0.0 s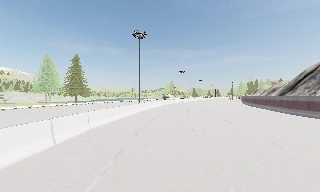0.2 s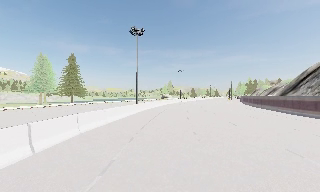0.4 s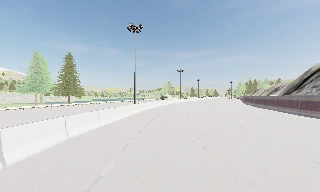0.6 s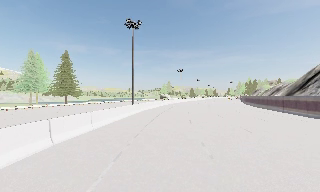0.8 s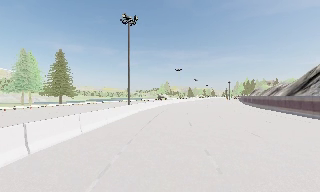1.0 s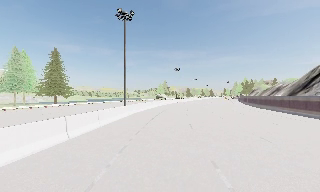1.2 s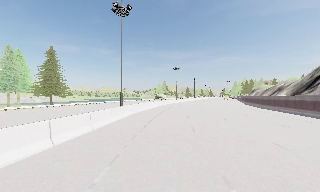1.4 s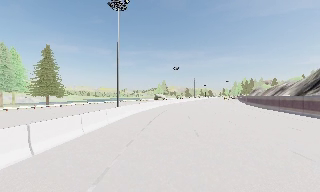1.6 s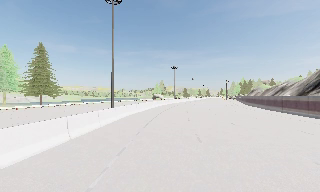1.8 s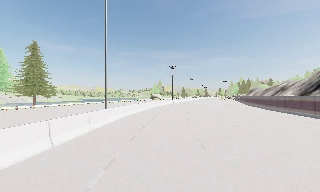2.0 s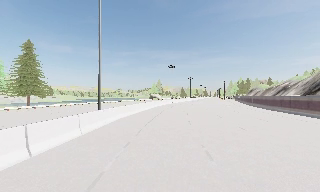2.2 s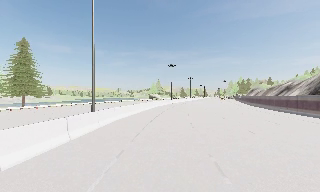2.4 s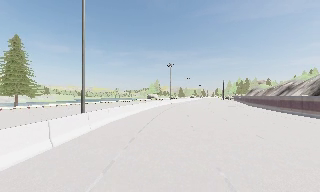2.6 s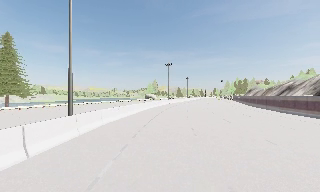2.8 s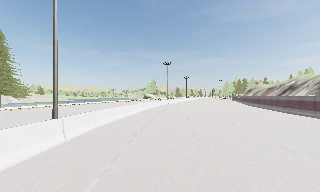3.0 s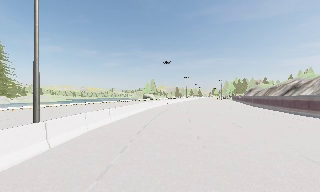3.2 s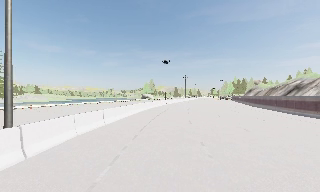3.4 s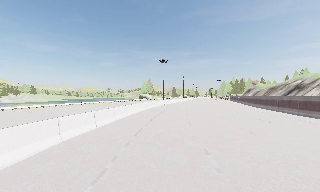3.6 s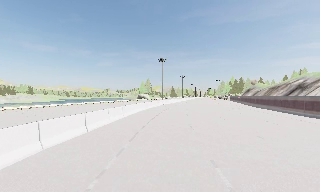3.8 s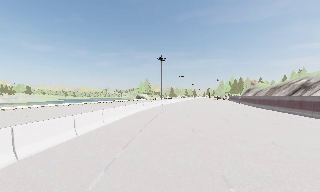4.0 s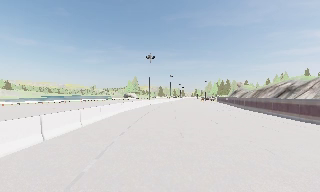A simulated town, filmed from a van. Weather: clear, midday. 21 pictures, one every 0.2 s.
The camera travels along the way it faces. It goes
forward.
0.0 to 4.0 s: The camera swings to its right by about 15 degrees, and the scene slides to the left. It travels forward, about 25 m, so what stands in front looms larger.
The film runs forward here.
